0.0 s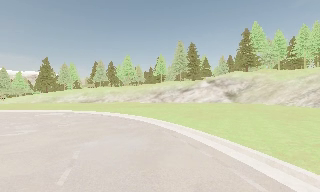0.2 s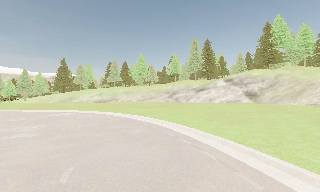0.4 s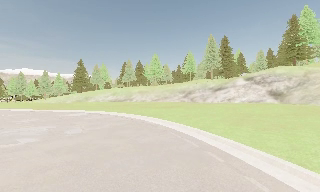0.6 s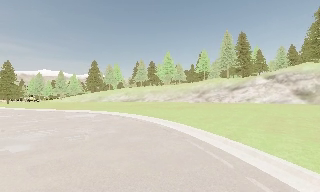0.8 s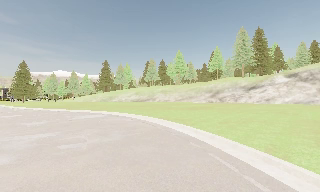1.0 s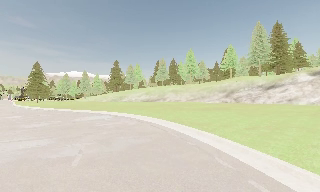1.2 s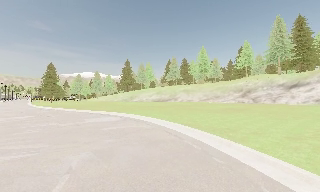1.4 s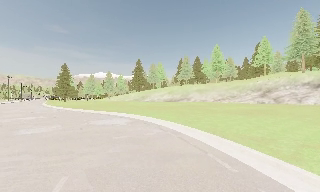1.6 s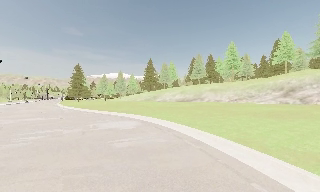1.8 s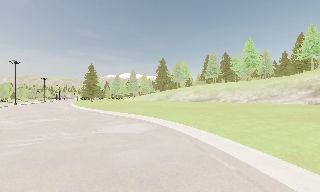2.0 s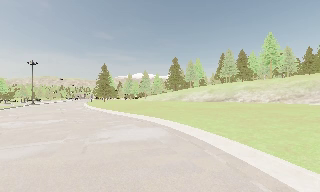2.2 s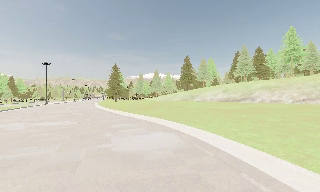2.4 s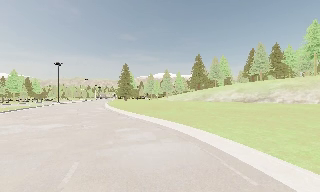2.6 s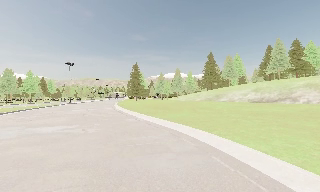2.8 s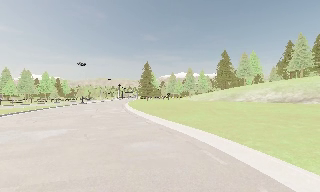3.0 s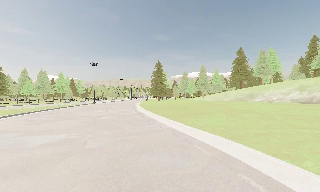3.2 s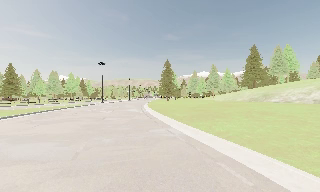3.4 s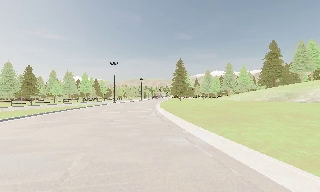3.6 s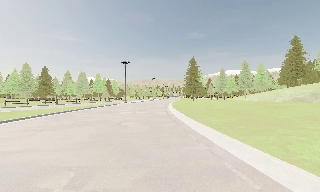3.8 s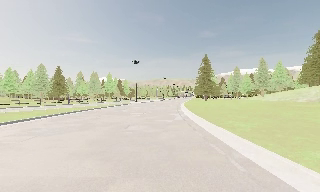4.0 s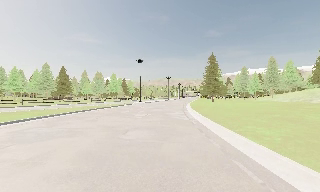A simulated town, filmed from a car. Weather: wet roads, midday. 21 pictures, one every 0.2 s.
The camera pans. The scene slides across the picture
to the right.
The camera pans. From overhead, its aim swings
counterclockwise.
0.0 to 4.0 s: The scene slides to the right, as the camera pans about 80 degrees to its left. It travels forward, about 30 m.
The film runs forward here.
